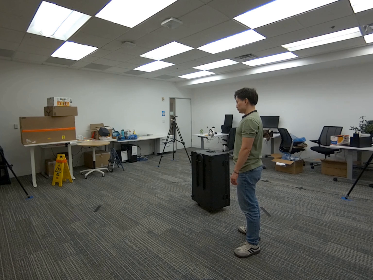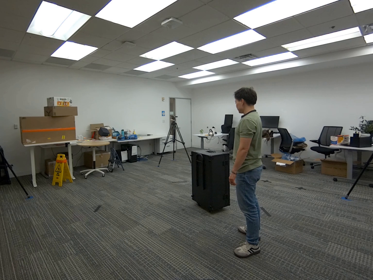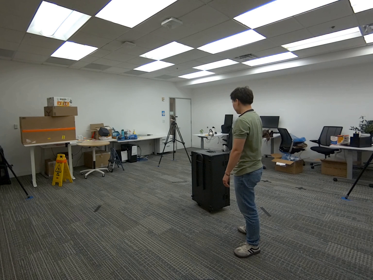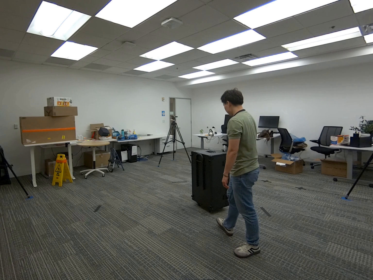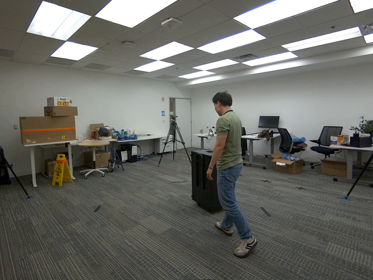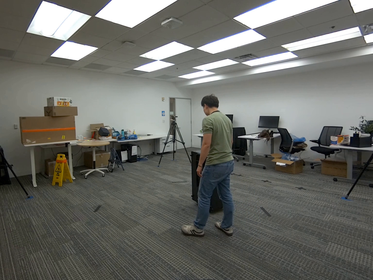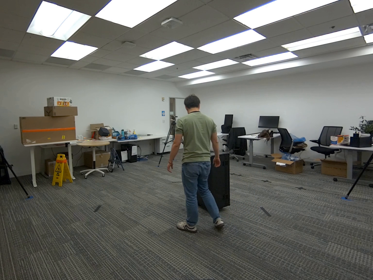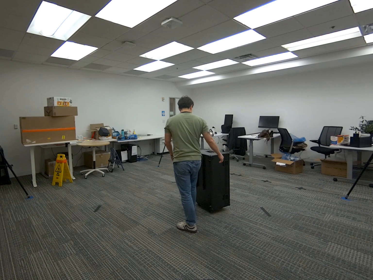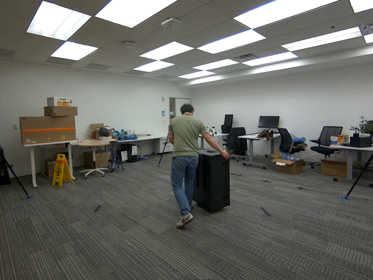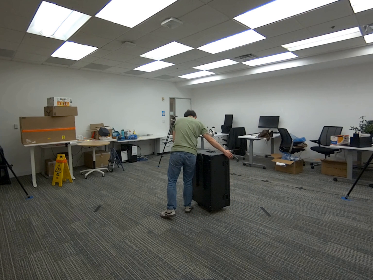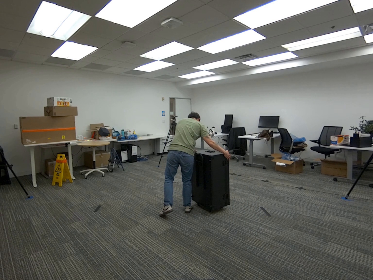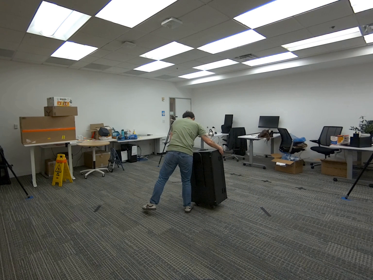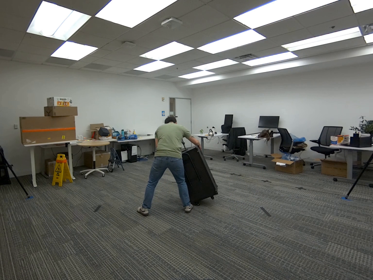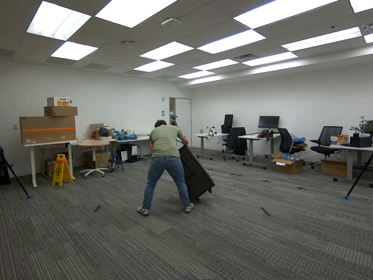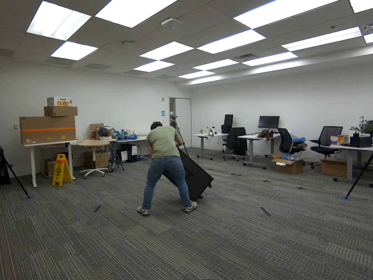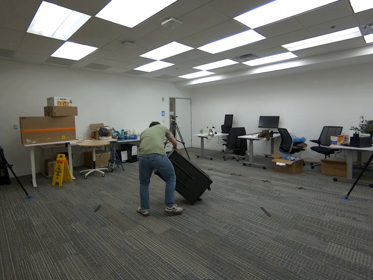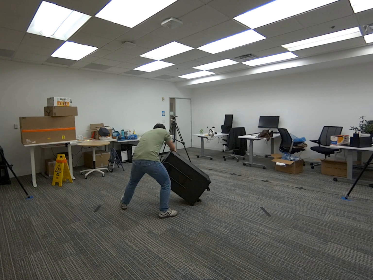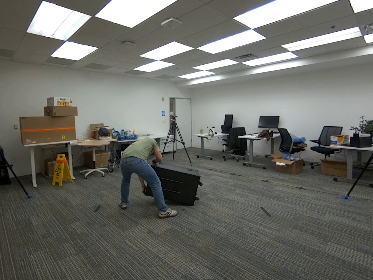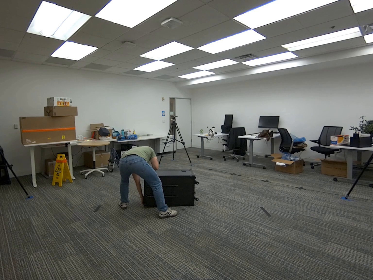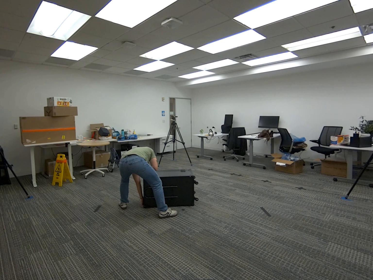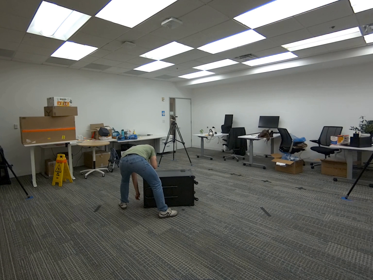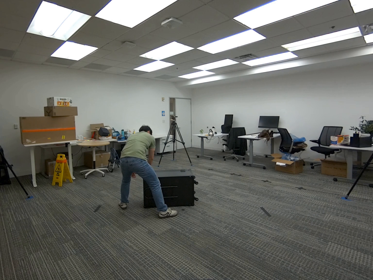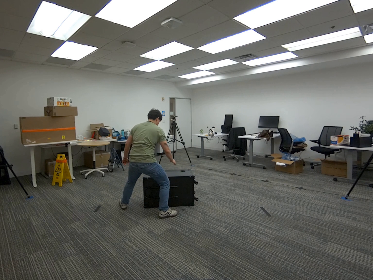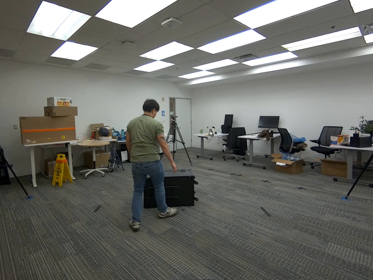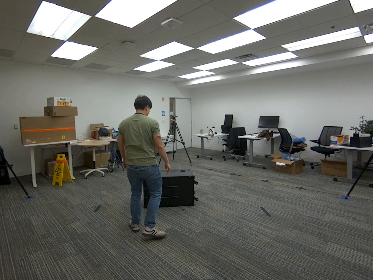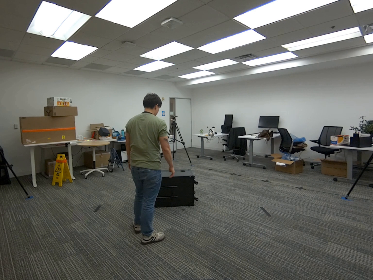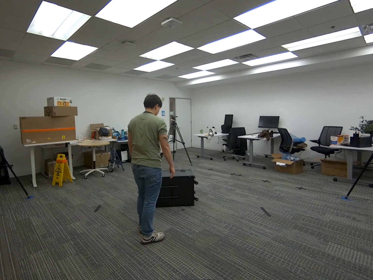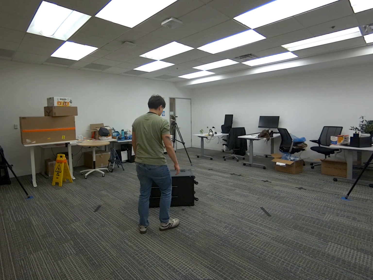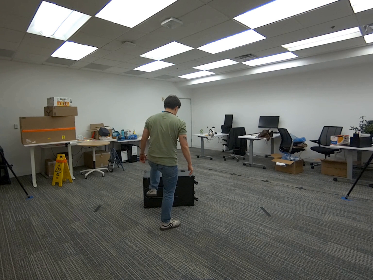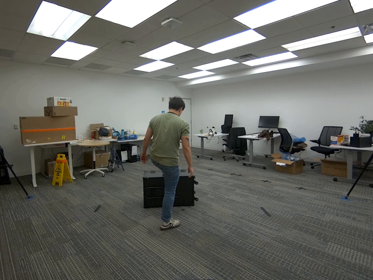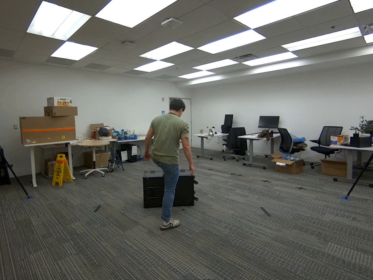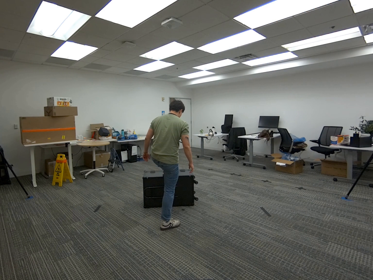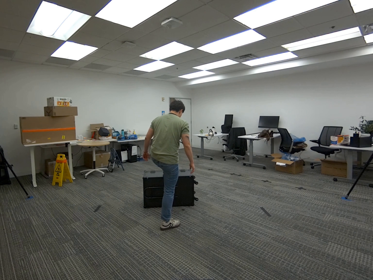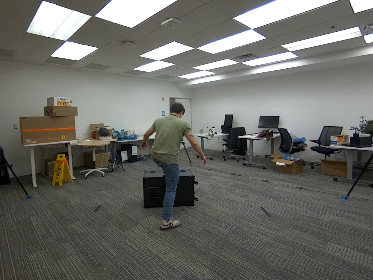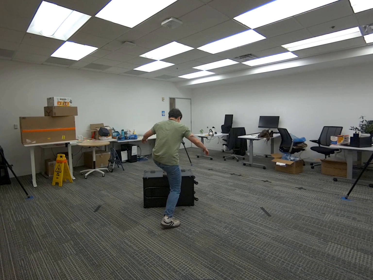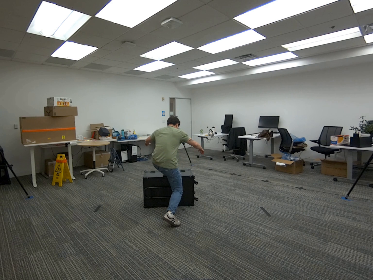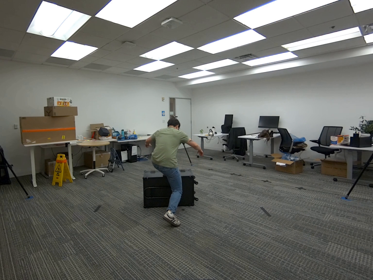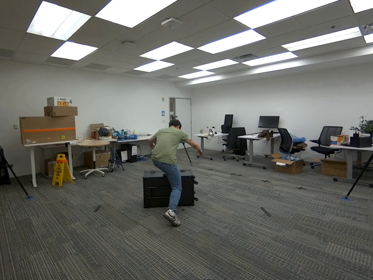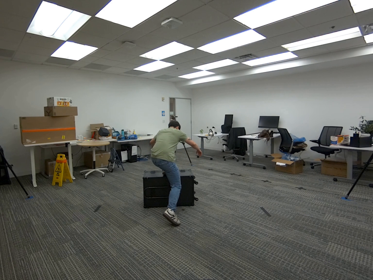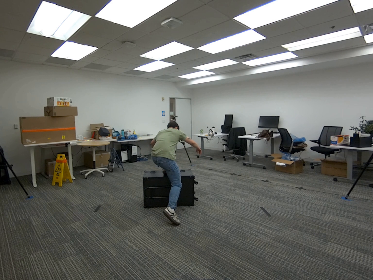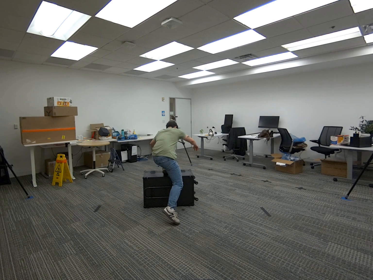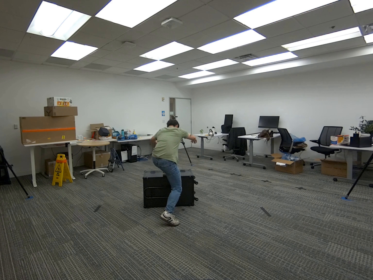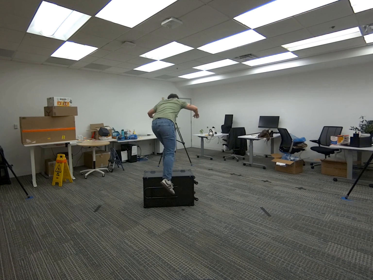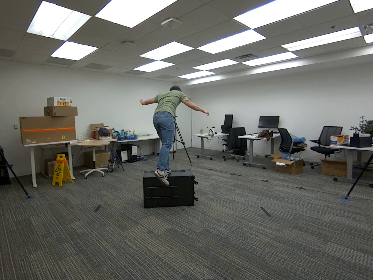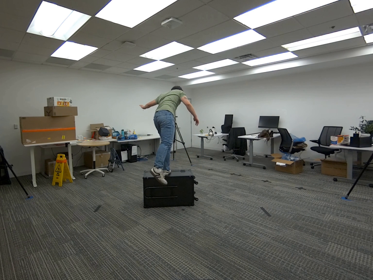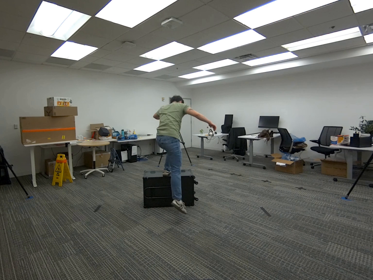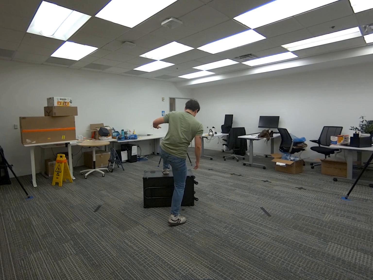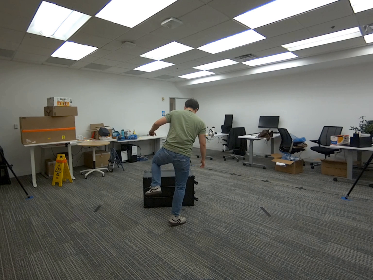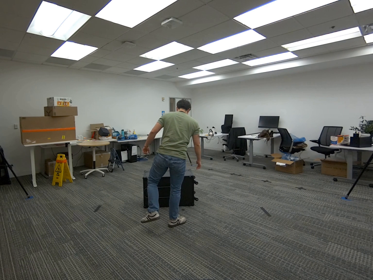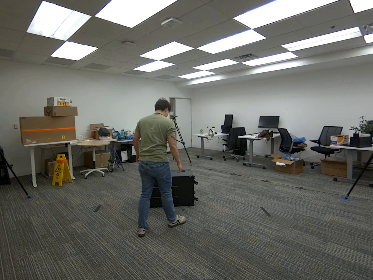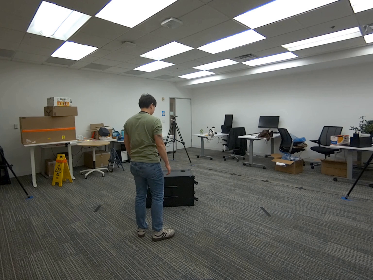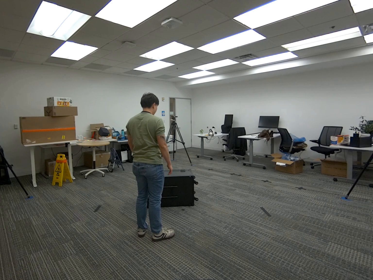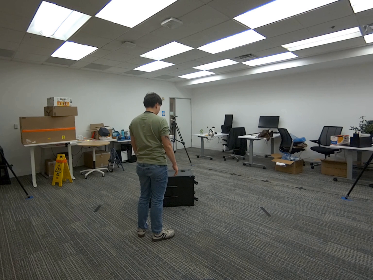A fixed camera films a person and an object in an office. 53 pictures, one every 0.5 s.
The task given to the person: Walk over to the big black box and place the big black box on its side and proceed to step onto the big black box using only one foot. Step down when done.
